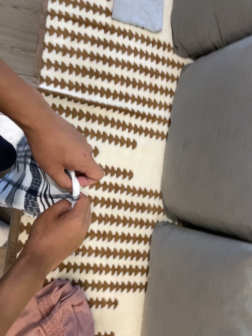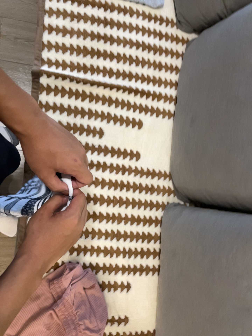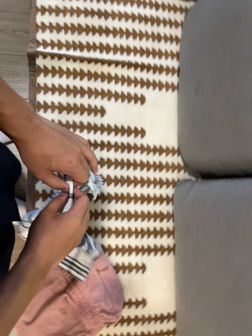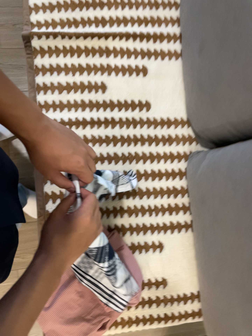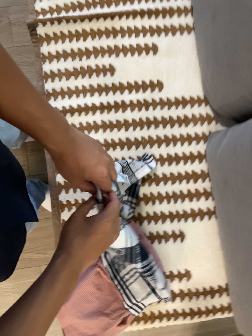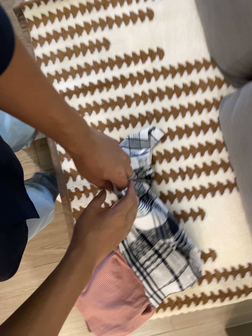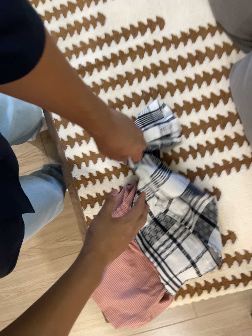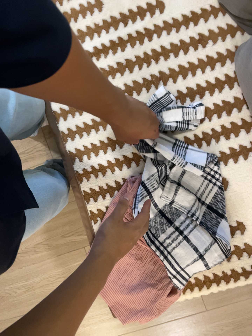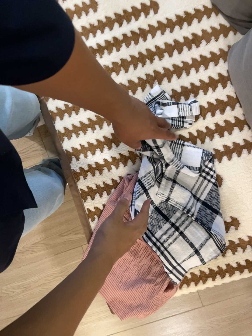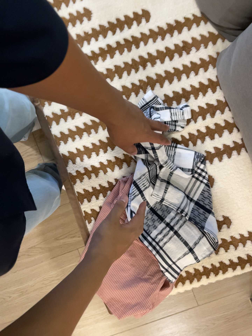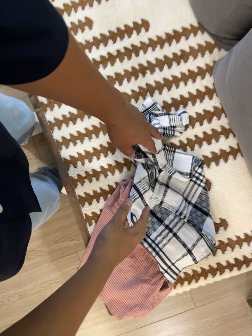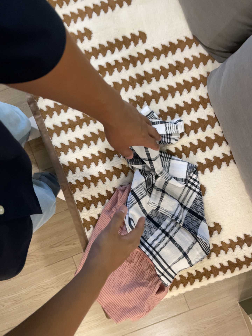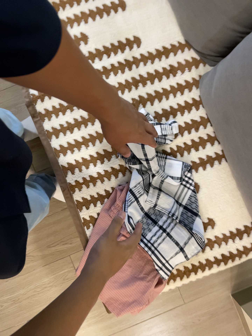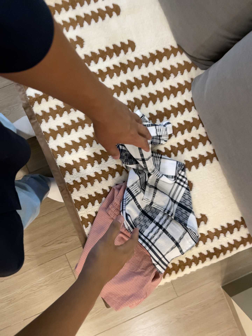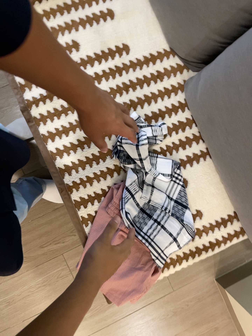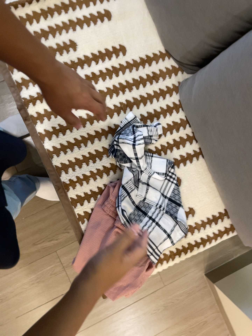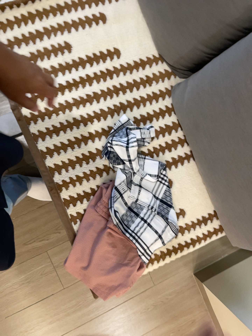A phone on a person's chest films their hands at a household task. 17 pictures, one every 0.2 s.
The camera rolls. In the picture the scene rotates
counterclockwise.
0.0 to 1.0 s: The camera pans to its left by about 20 degrees. It travels toward the bottom of its view, forward and to its right, about 40 cm, so close, fixed things drift upward. It rolls about its line of sight by about 20 degrees, and the scene rotates counterclockwise.
1.0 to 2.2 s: The camera shifts only a little, or ends up much as it began.
2.2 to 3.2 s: The camera pans to its right by about 10 degrees. It travels backward and to its left, about 16 cm, so what stands in front gets smaller.
The film runs backward here.
